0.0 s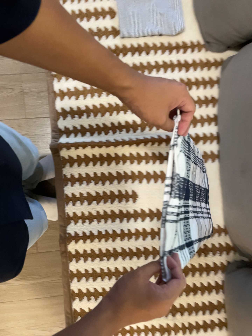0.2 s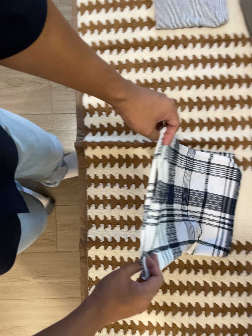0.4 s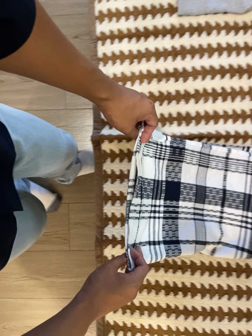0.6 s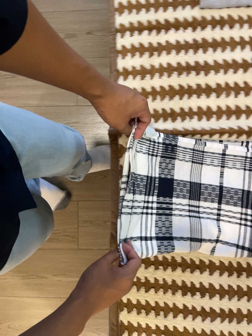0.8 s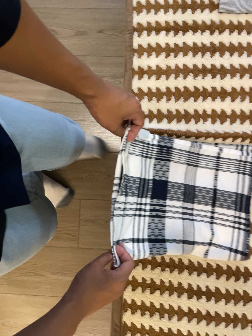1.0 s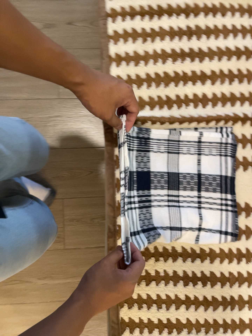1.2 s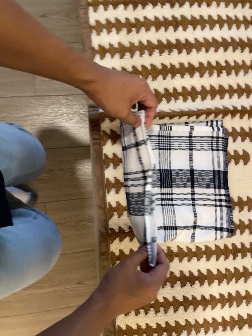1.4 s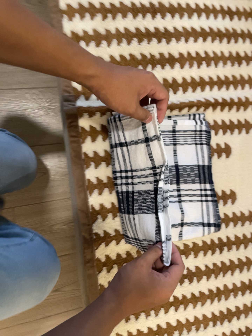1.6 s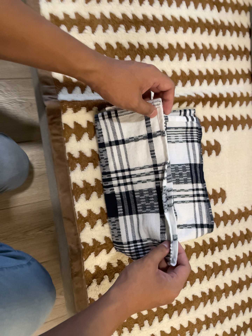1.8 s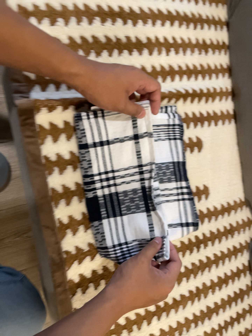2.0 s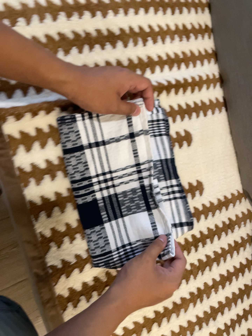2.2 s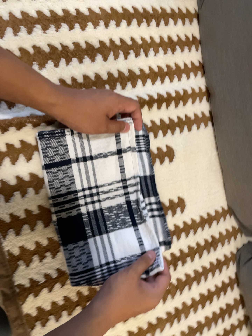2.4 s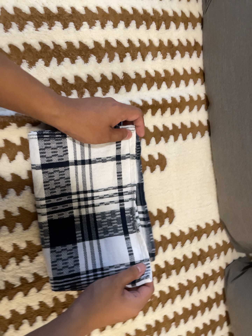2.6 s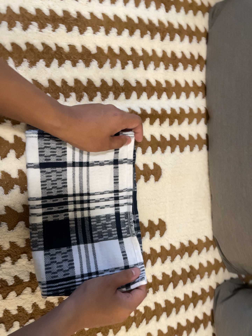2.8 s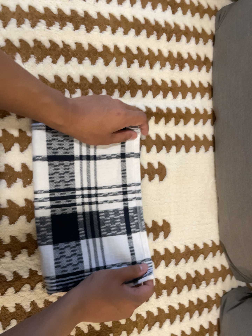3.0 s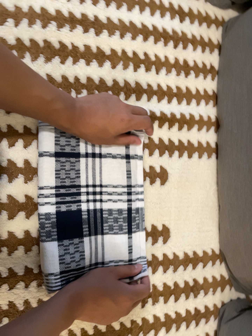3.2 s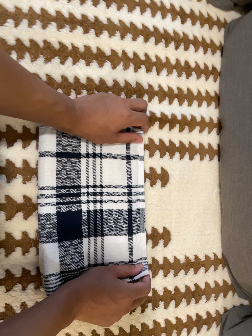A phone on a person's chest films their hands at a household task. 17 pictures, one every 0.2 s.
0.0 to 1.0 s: The camera travels to its left and forward, about 20 cm, so close, fixed things drift to the right.
1.0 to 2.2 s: The camera pans to its right by about 25 degrees. It travels forward and toward the top of its view, about 22 cm, so what stands in front looms larger. It rolls about its line of sight by about 10 degrees, and the scene rotates counterclockwise.
2.2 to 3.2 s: The camera travels to its right, about 9 cm. Its aim tips toward the top of its view by about 10 degrees. It rolls about its line of sight by about 10 degrees, and the scene rotates clockwise.
The film runs forward here.
